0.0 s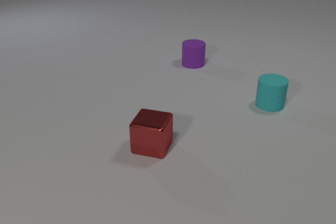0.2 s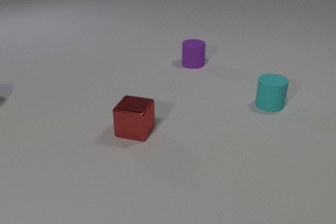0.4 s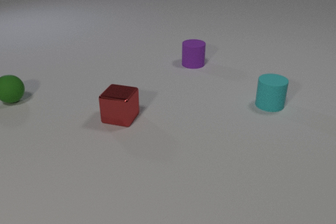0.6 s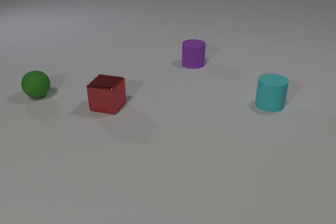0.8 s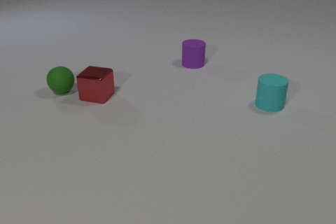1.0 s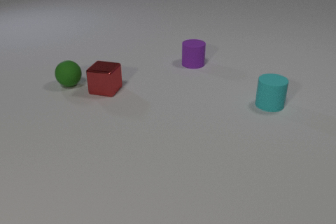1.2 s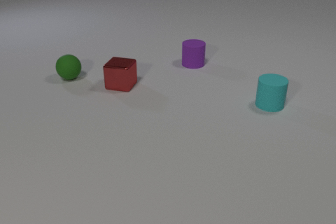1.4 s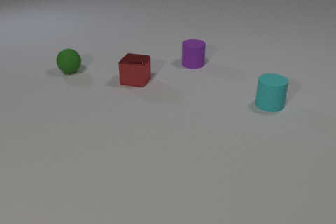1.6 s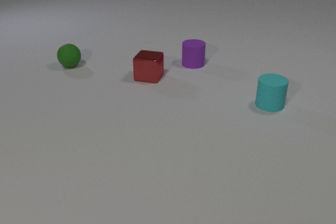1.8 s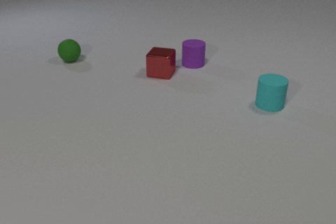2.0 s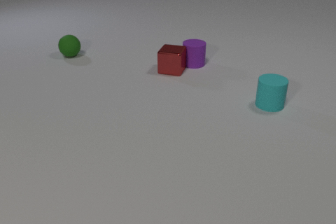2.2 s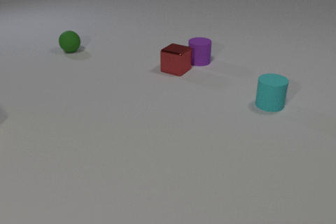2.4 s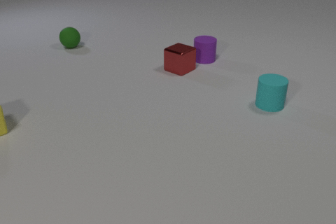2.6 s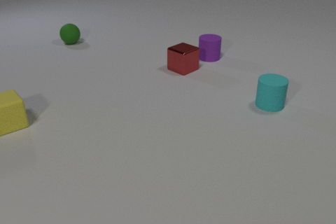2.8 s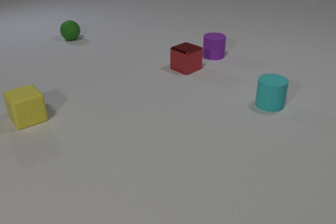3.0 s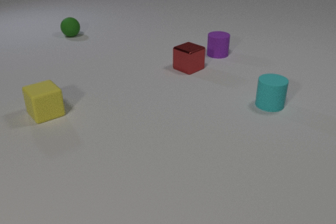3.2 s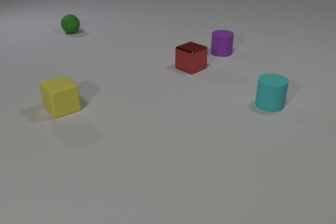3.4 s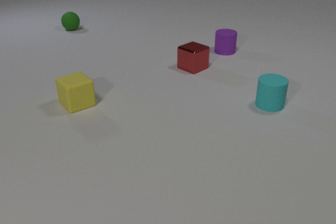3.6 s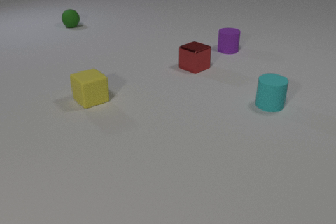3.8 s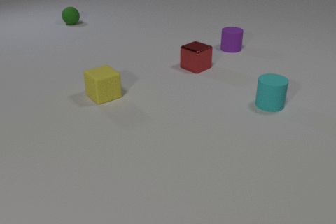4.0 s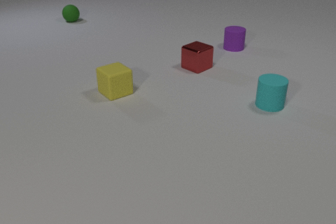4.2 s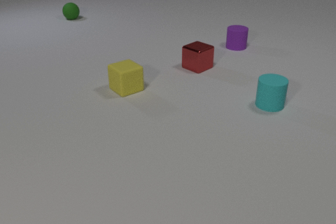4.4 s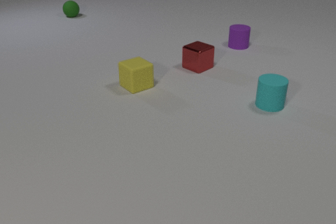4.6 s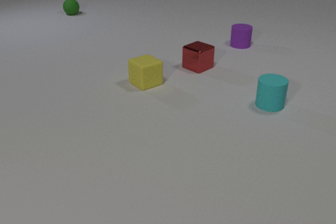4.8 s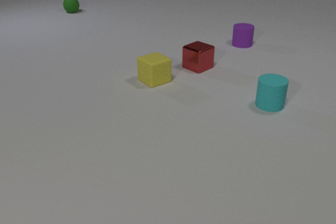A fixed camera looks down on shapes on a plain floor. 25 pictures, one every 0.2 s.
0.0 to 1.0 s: The green rubber sphere comes in at the left edge, rolls to the right. The red metal cube slides away from the camera. The green rubber sphere and the red metal cube collide.
1.0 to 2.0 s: The green rubber sphere rolls away from the camera. The red metal cube slides to the right and away from the camera. The red metal cube and the purple rubber cylinder collide.
2.0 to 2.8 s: The green rubber sphere rolls away from the camera. The red metal cube slides to the right, spins clockwise seen from above by about 30 degrees, its near face sliding to the left. The purple rubber cylinder slides away from the camera and to the right. The yellow rubber cube comes in at the left edge, slides to the right.
2.8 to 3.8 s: The green rubber sphere rolls away from the camera. The red metal cube slides to the right. The purple rubber cylinder slides away from the camera and to the right. The yellow rubber cube slides to the right and away from the camera.
3.8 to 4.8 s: The green rubber sphere rolls away from the camera. The purple rubber cylinder slides away from the camera and to the right. The yellow rubber cube slides to the right and away from the camera.
What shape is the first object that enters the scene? sphere.
How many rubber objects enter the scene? 2.
What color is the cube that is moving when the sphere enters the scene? red.
